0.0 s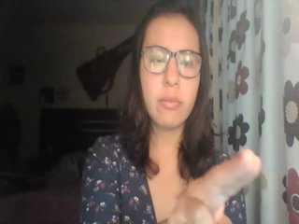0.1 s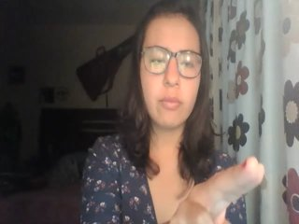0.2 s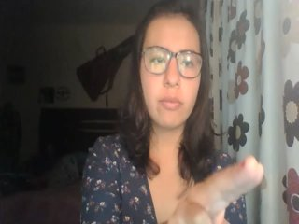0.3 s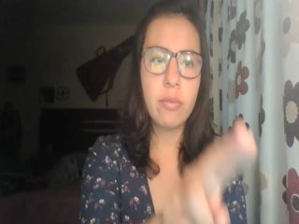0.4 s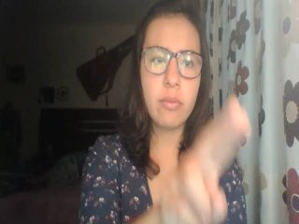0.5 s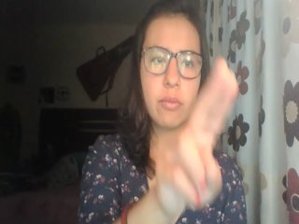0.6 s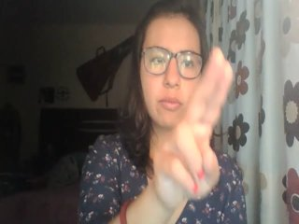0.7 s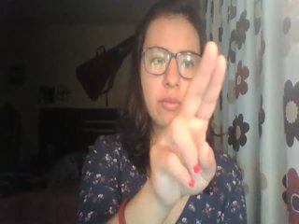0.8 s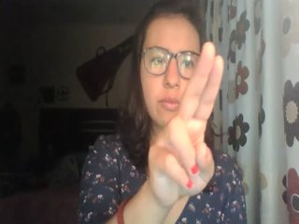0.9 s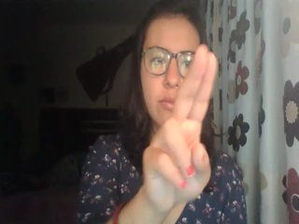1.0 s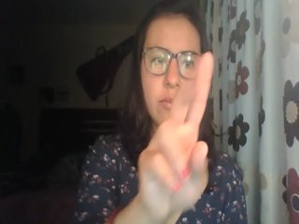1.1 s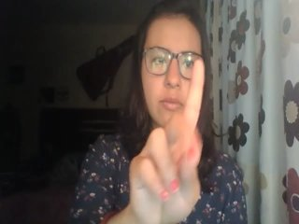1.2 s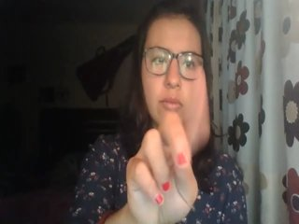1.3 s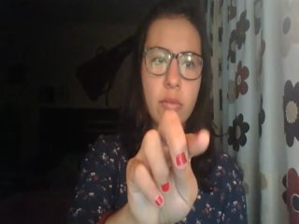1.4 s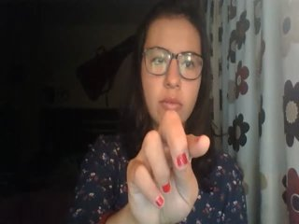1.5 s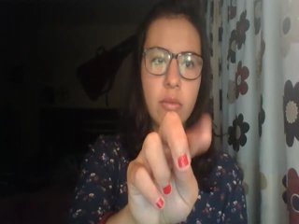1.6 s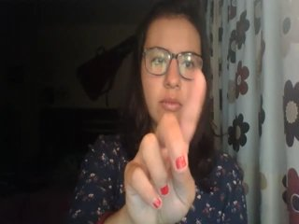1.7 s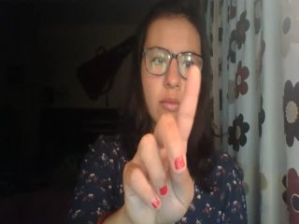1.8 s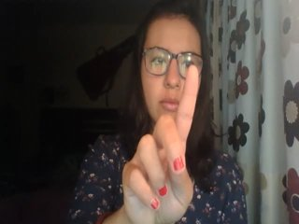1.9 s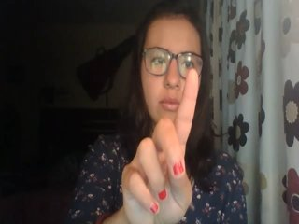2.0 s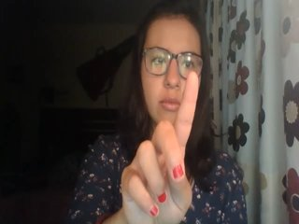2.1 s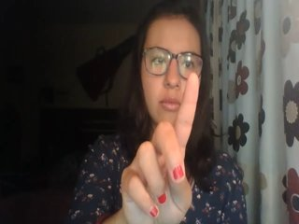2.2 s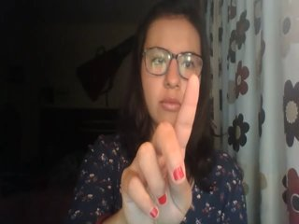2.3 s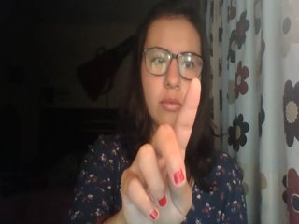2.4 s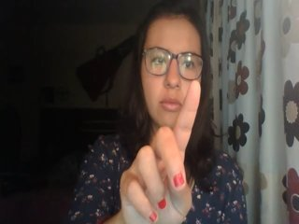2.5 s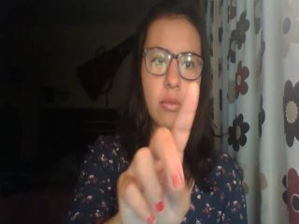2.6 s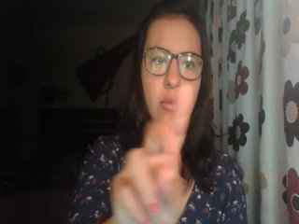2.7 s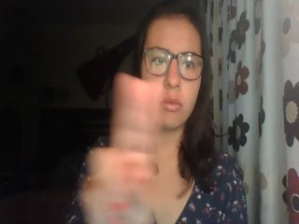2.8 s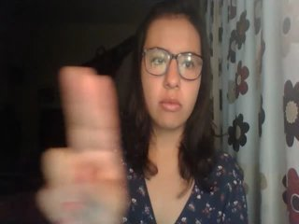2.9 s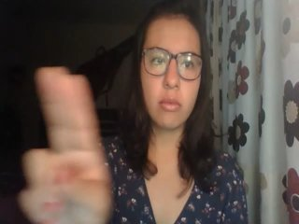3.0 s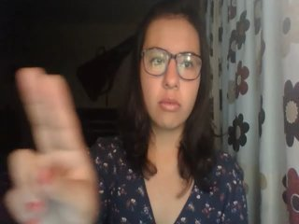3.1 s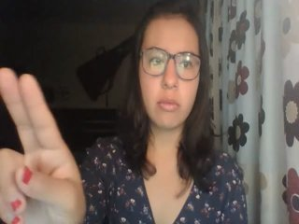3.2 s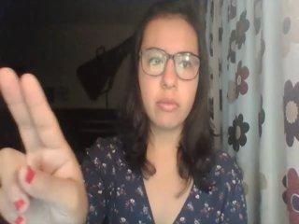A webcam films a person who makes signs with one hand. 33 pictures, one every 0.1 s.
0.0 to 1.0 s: Pointing with two fingers.
1.1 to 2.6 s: Click with one finger.
2.7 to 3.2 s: Pointing with two fingers.
